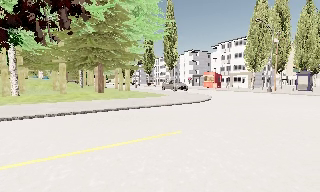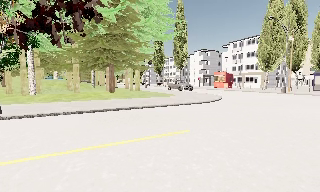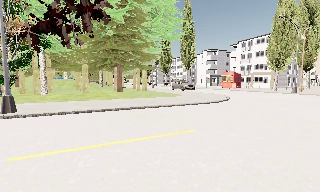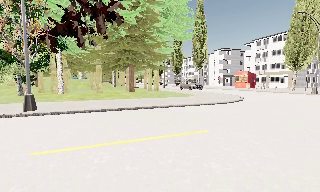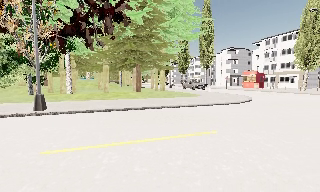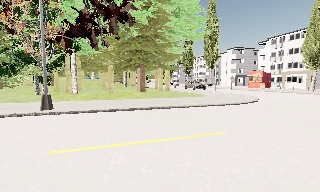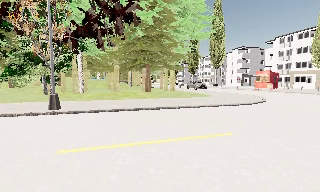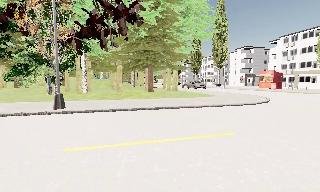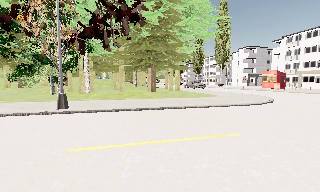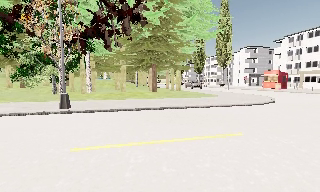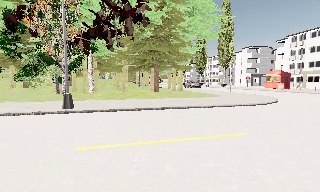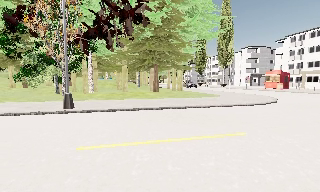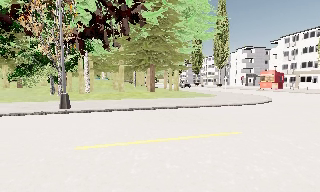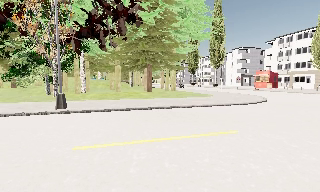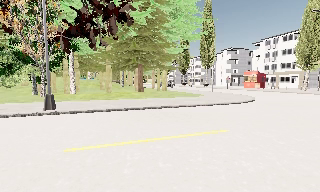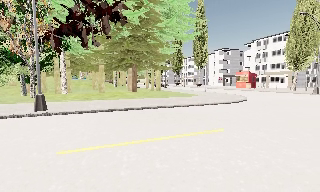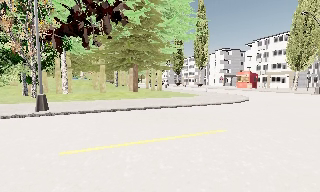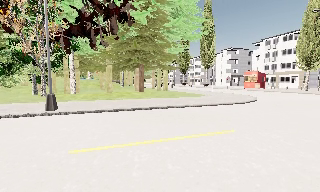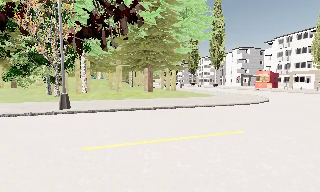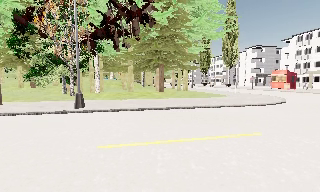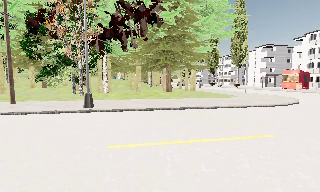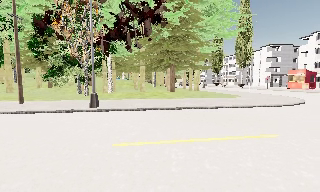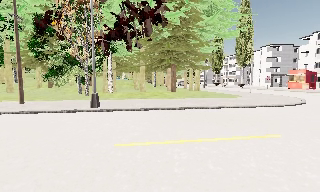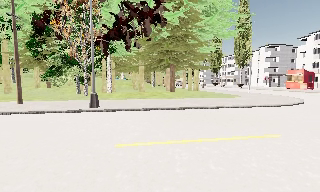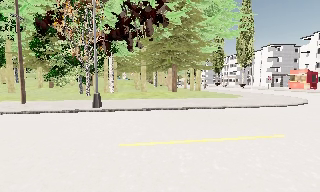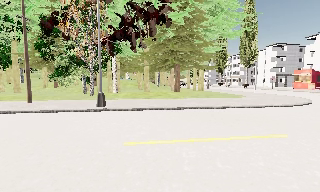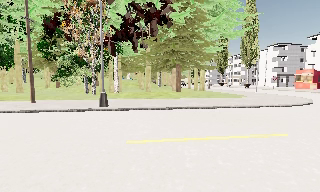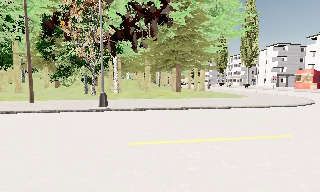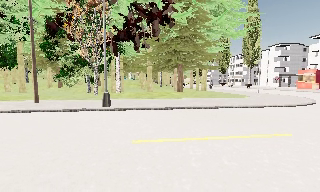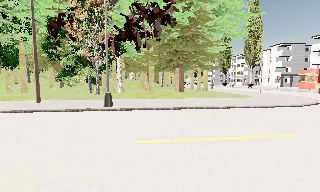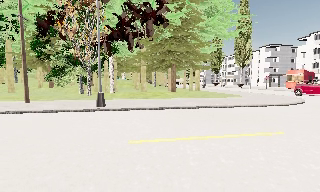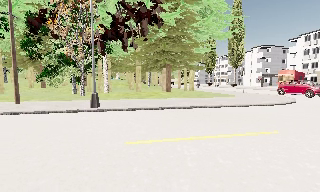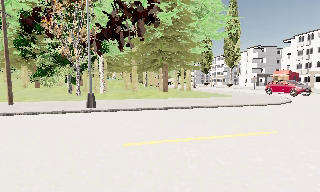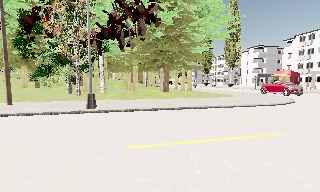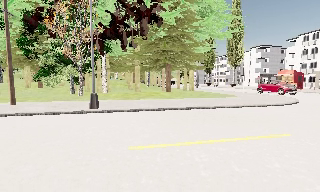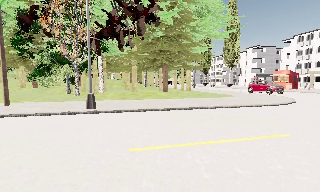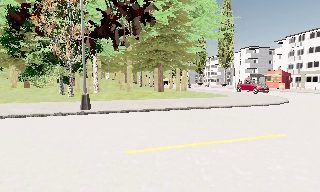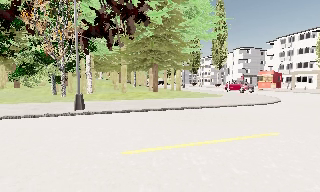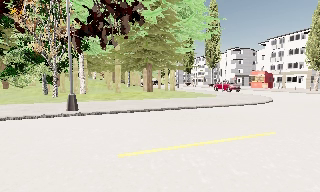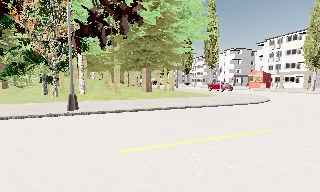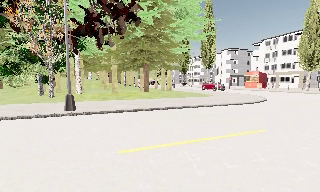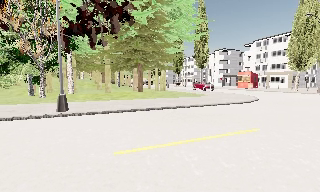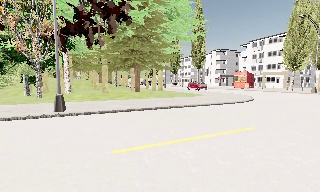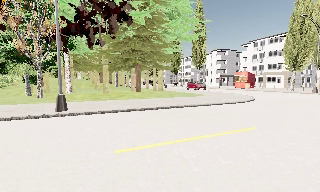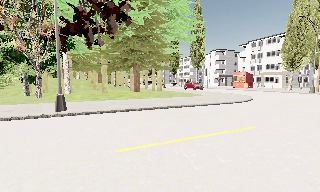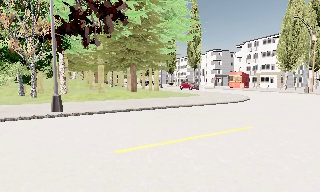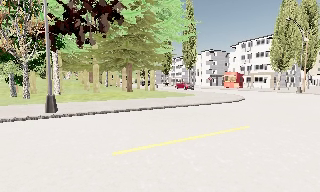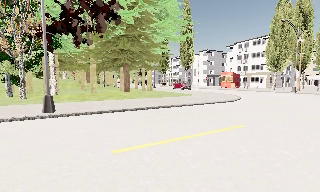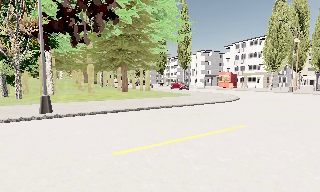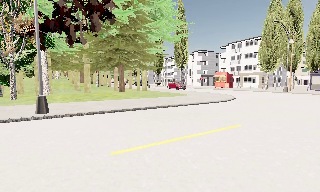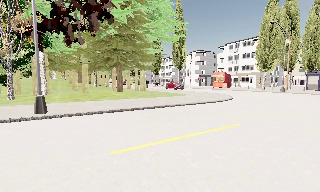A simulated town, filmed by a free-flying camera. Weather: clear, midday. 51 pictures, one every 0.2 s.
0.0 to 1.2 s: The scene slides to the right, as the camera pans about 15 degrees to its left.
1.2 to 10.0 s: The camera pans to its right, which is clockwise from overhead, by about 15 degrees. It travels to its left, about 2 m.
The film runs backward here.
